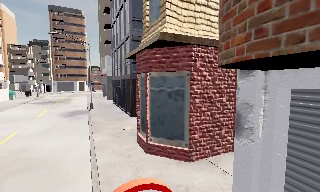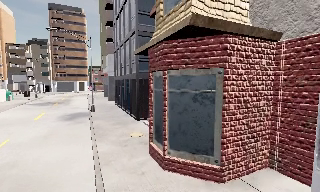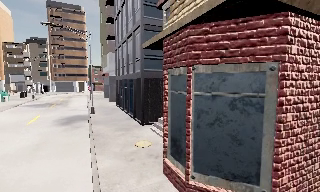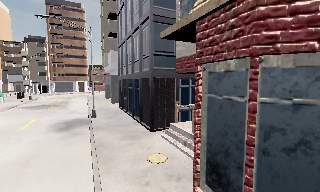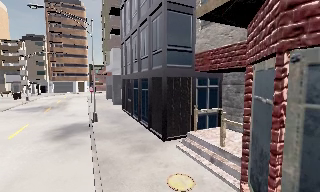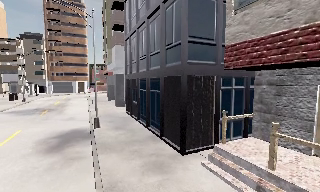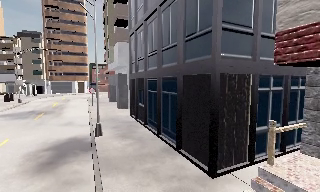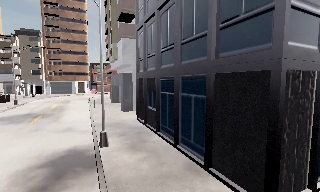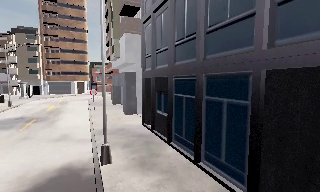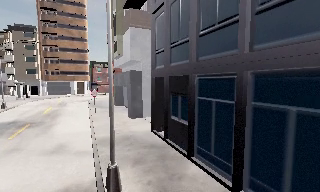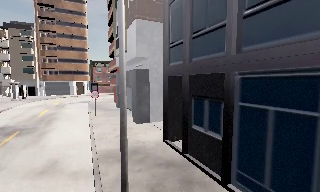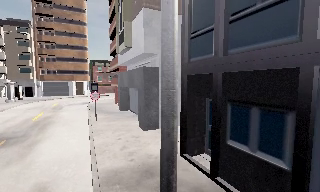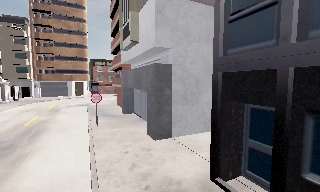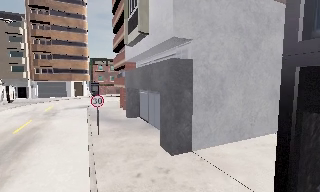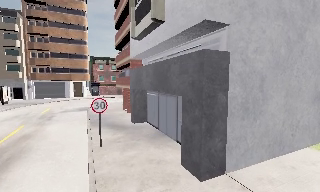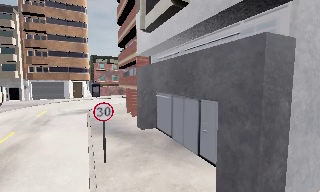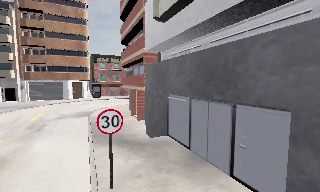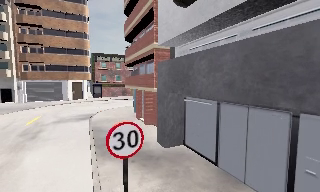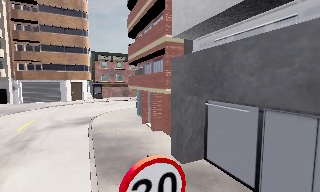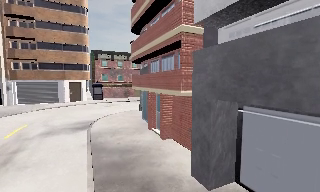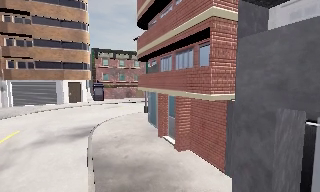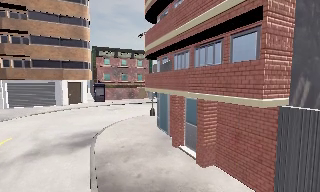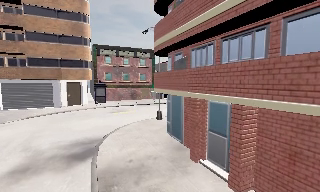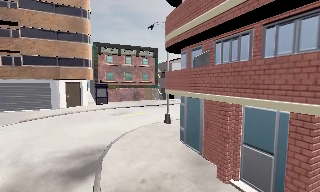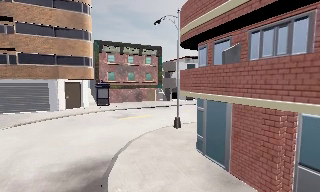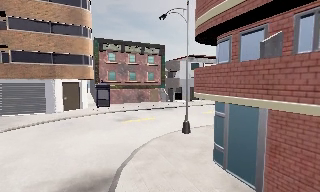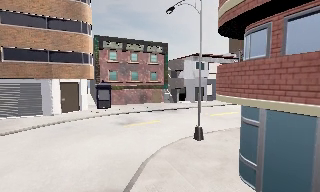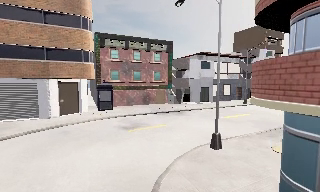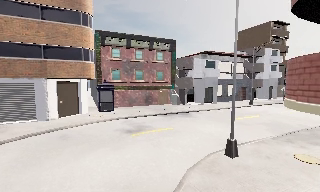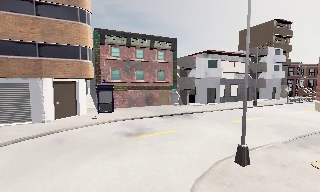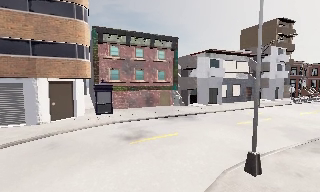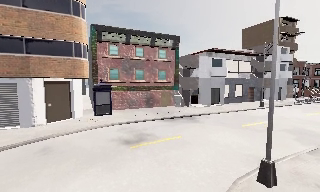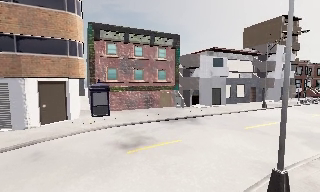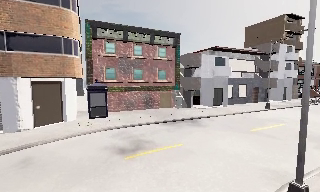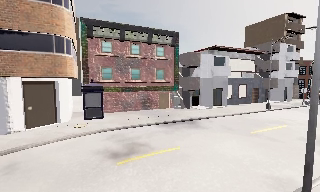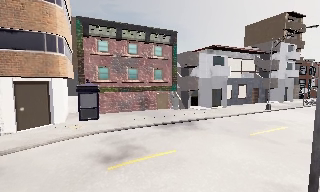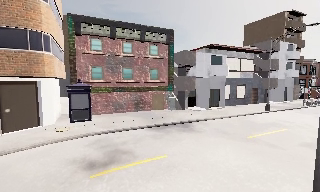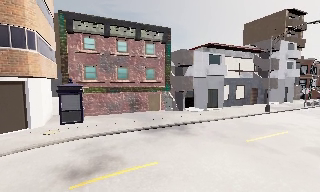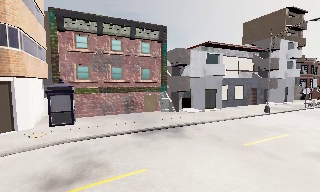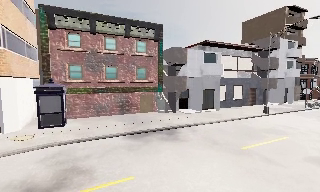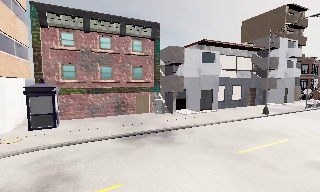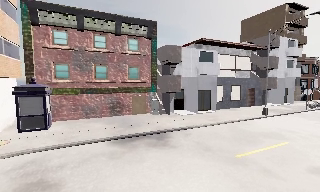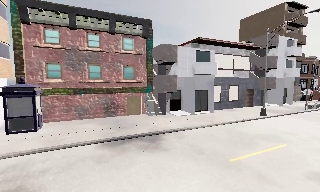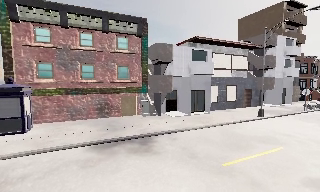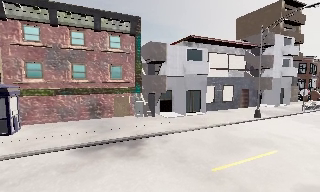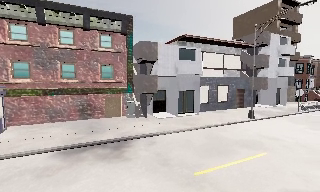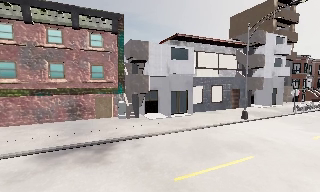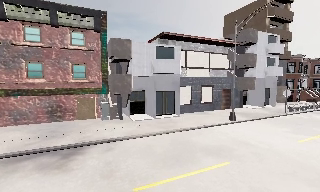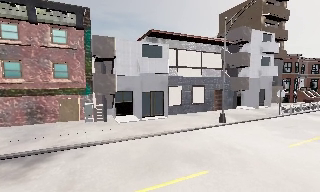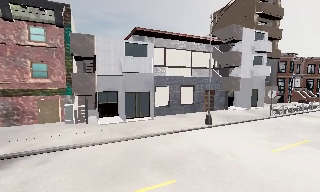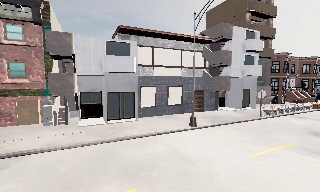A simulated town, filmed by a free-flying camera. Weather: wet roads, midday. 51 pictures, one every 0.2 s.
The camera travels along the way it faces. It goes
forward.
0.0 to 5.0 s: The camera travels forward and to its left, about 40 m, so what stands in front looms larger.
5.0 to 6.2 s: The camera travels forward, about 5 m, so what stands in front looms larger. It loses speed.
6.2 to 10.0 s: The camera travels to its right and forward, about 13 m, so close, fixed things drift to the left. It gains speed.
The film runs forward here.
